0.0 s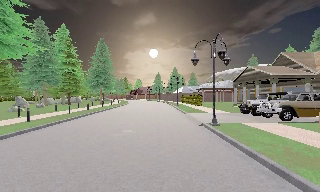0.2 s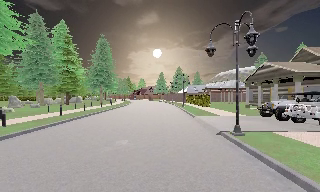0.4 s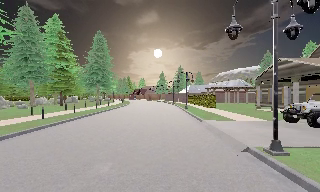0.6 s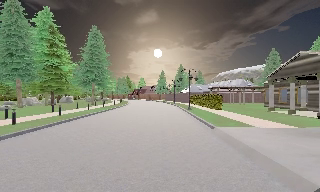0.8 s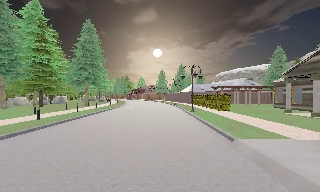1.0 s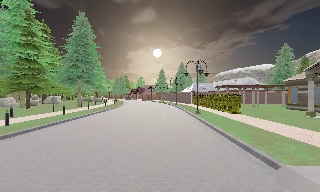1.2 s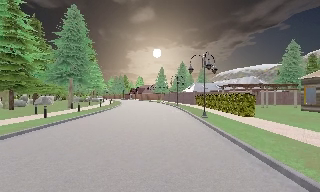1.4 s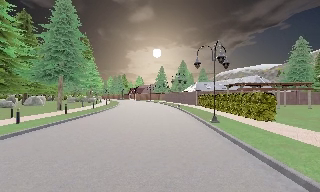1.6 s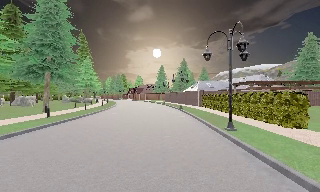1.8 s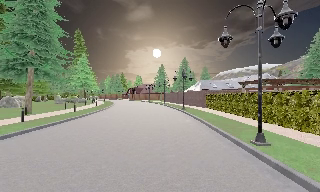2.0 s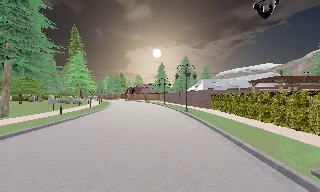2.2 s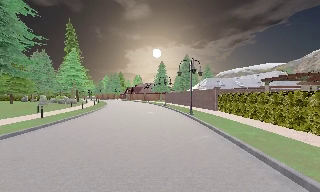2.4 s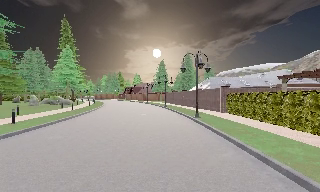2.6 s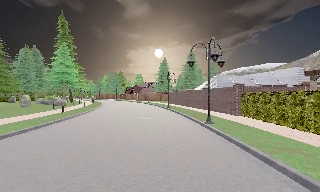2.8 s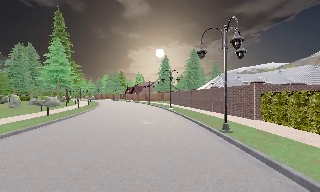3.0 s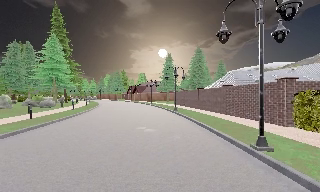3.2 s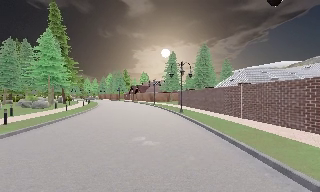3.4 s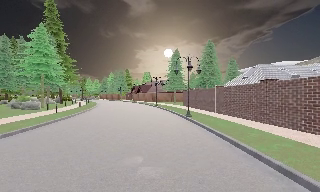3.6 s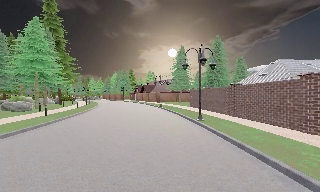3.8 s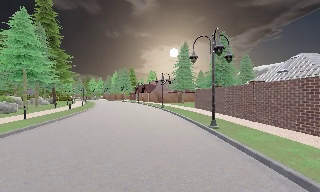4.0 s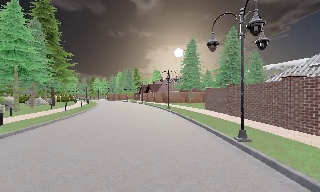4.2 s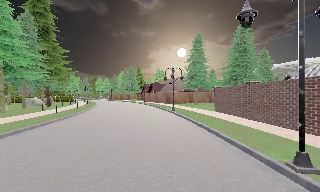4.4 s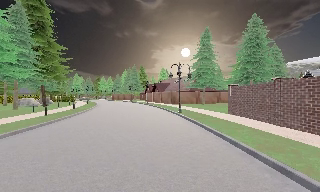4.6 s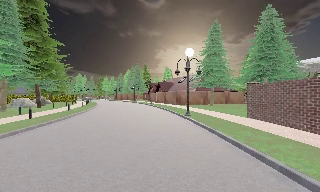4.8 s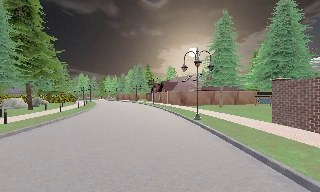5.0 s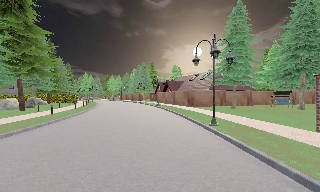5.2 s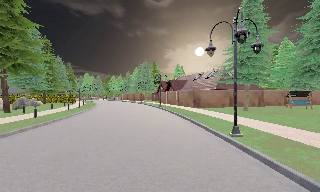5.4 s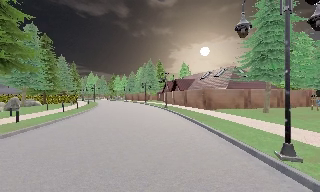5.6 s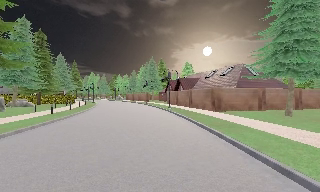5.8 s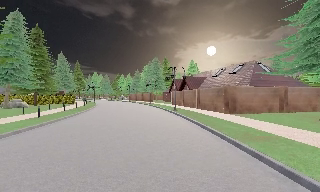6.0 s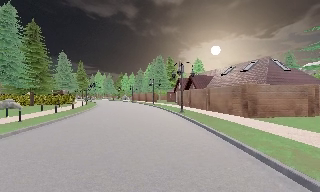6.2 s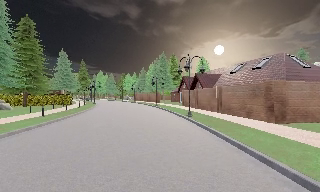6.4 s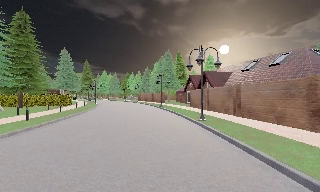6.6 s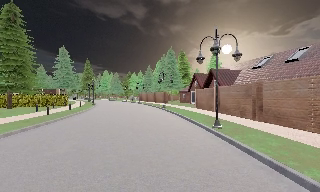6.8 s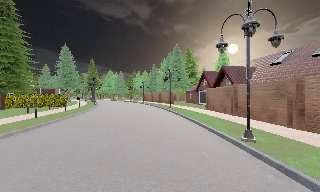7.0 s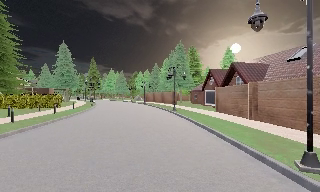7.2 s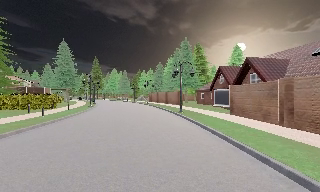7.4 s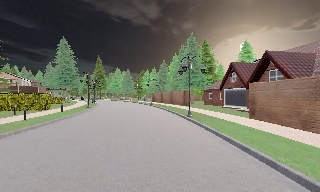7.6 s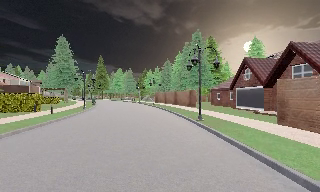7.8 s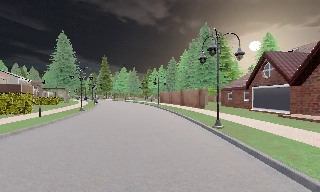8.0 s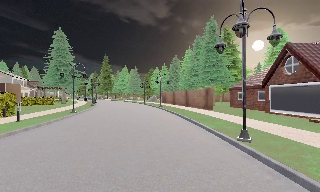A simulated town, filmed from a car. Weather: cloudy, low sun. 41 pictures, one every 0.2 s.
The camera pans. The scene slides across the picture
to the right.
The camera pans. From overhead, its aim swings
counterclockwise.
0.0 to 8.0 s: The camera swings to its left by about 35 degrees, and the scene slides to the right. It travels forward, about 85 m.
The film runs forward here.
